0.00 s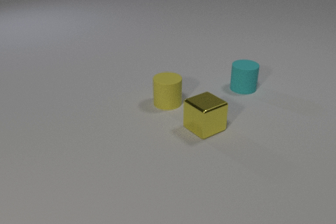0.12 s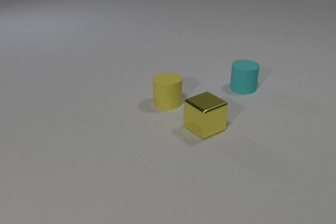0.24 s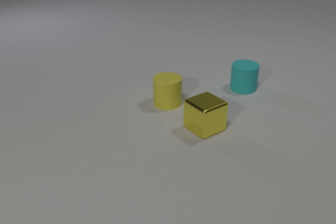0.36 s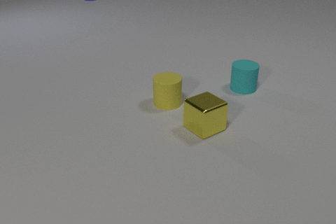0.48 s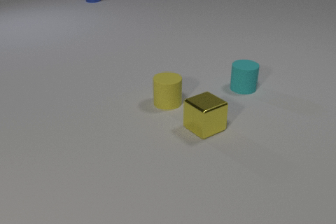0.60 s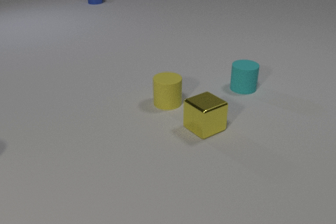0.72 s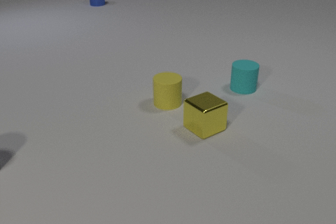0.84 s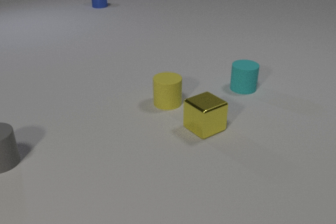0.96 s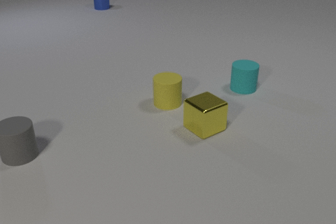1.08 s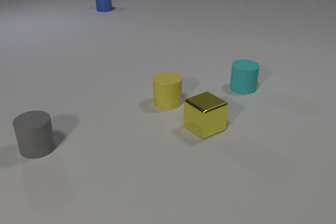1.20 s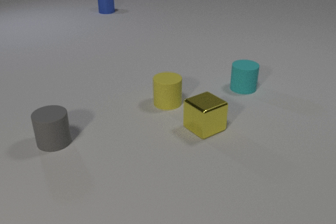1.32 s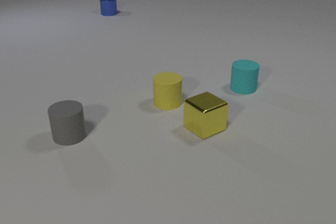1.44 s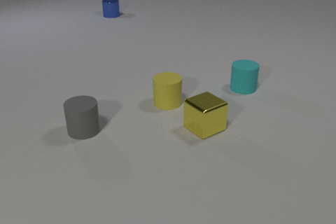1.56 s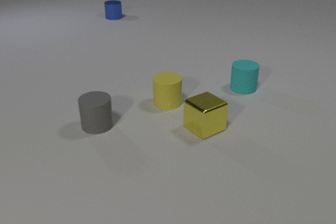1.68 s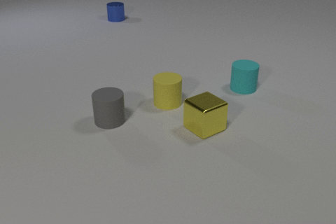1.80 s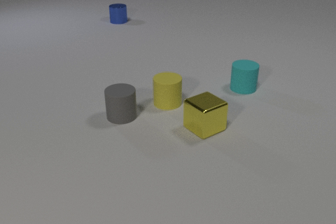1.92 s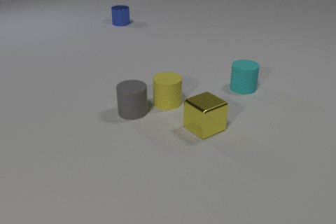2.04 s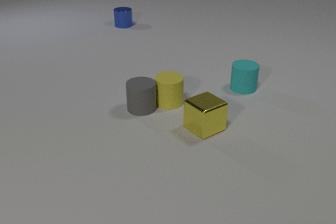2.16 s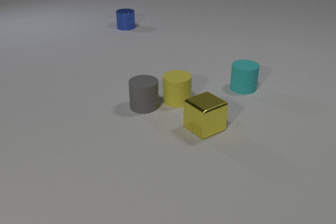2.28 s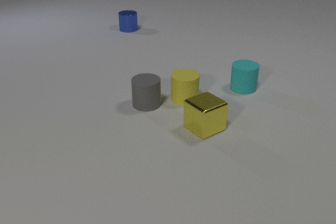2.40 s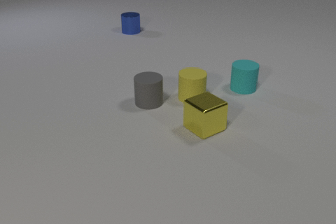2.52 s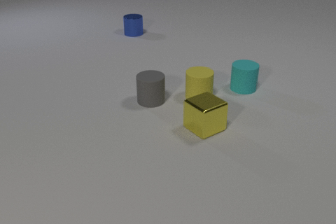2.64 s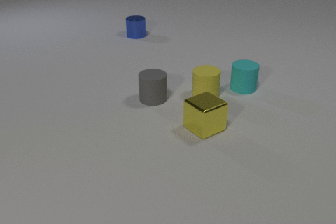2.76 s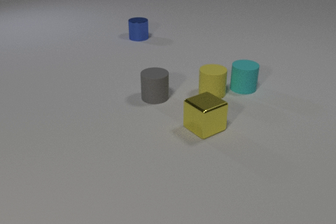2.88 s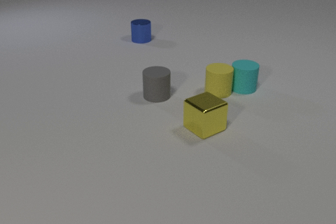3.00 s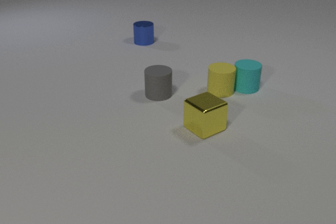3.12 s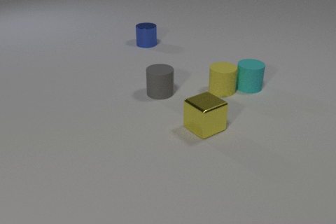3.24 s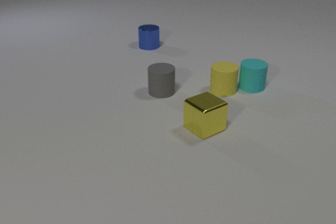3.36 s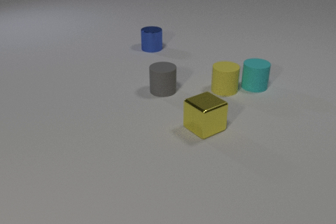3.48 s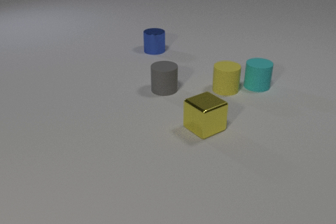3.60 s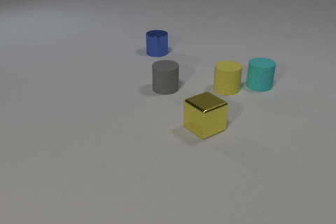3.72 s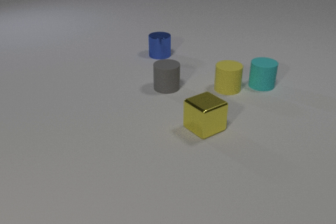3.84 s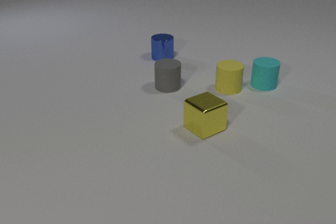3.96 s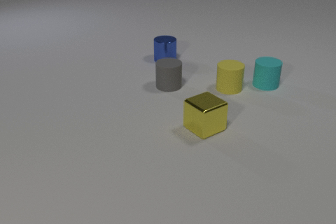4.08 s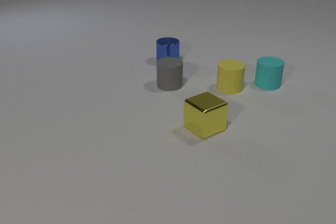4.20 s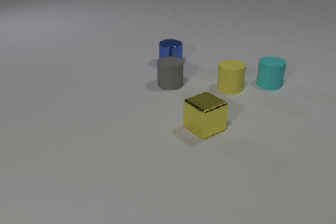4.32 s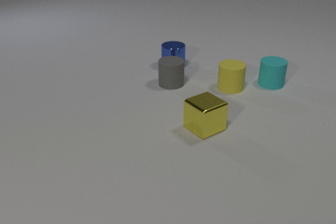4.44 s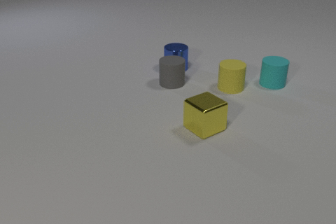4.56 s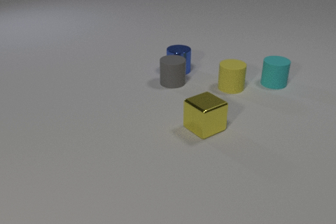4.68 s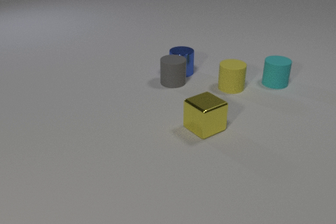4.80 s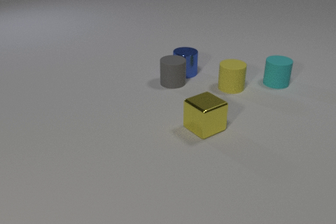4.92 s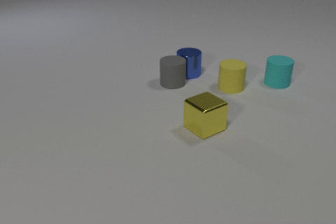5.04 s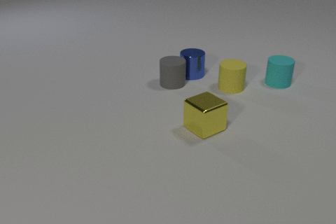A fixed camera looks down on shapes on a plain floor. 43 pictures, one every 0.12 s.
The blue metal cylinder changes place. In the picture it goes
toward the camera.
0.00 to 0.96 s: The gray rubber cylinder comes in at the left edge, slides to the right. The blue metal cylinder comes in at the top edge, slides toward the camera.
0.96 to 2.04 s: The gray rubber cylinder slides to the right and away from the camera. The blue metal cylinder slides toward the camera. The gray rubber cylinder and the yellow rubber cylinder collide.
2.04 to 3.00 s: The gray rubber cylinder slides away from the camera and to the right. The yellow rubber cylinder slides to the right and away from the camera. The blue metal cylinder slides toward the camera. The yellow rubber cylinder and the cyan rubber cylinder collide.
3.00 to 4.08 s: The gray rubber cylinder slides away from the camera and to the right. The yellow rubber cylinder slides to the right and away from the camera. The blue metal cylinder slides toward the camera and to the right. The cyan rubber cylinder slides to the right and away from the camera.
4.08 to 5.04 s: The gray rubber cylinder moves, and ends about where it began. The blue metal cylinder slides toward the camera and to the right. The cyan rubber cylinder slides to the right and away from the camera. The gray rubber cylinder and the blue metal cylinder collide.
Are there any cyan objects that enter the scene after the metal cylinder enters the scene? no.
What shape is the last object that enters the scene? cylinder.
What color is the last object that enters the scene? gray.
